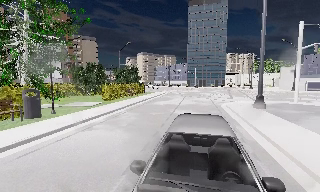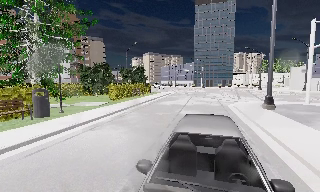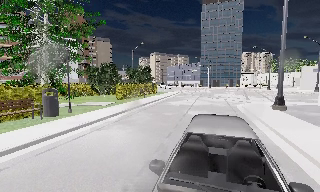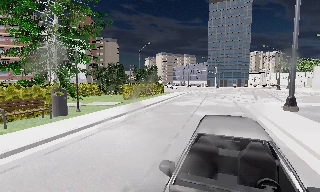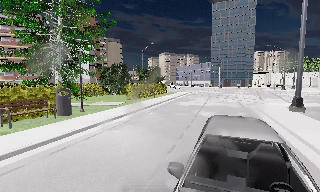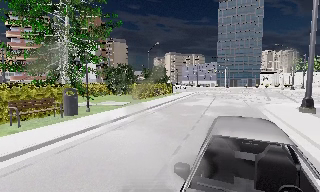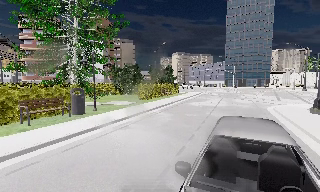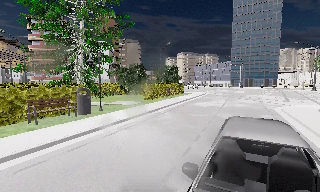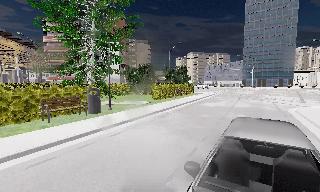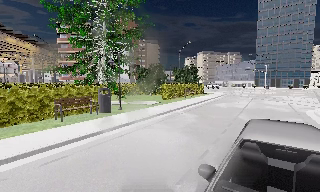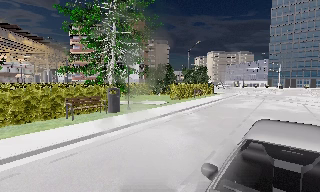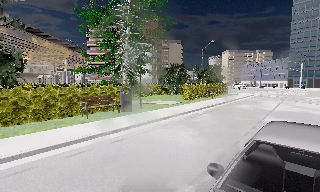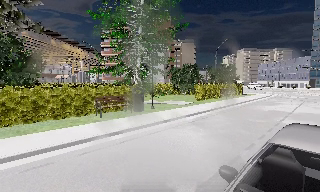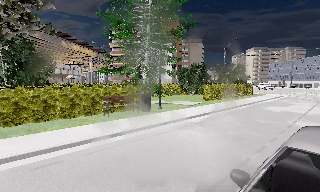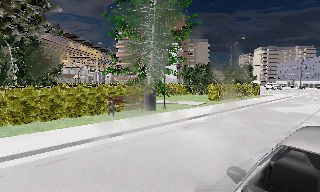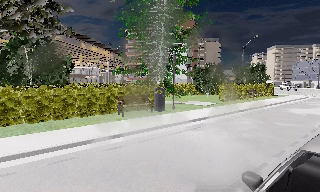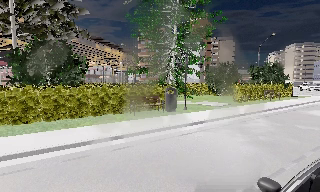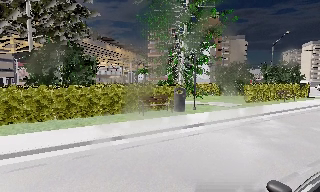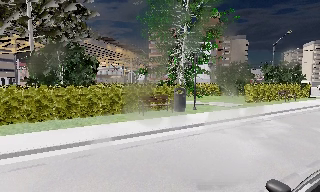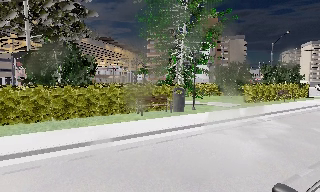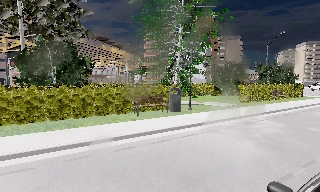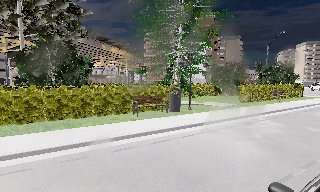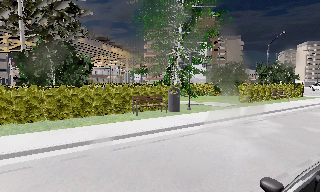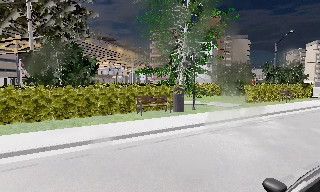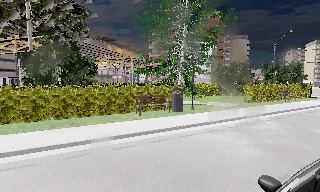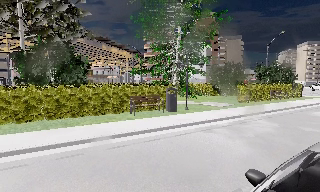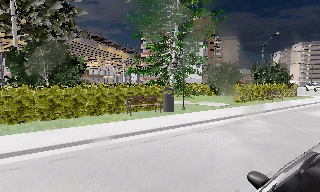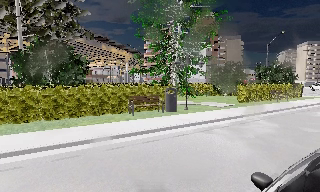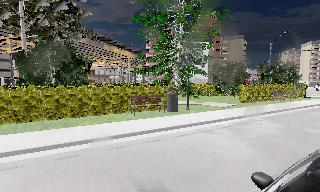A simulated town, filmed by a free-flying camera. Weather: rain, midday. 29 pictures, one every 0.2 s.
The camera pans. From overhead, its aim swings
counterclockwise.
The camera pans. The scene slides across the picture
to the right.
0.0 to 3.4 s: The scene slides to the right, as the camera pans about 50 degrees to its left. It travels forward, about 0.5 m.
3.4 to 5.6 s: The camera travels to its right, about 0.5 m, so close, fixed things drift to the left.
The film runs backward here.
